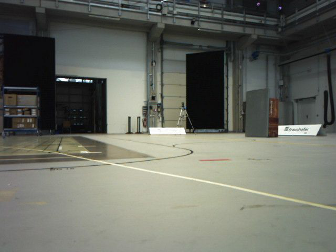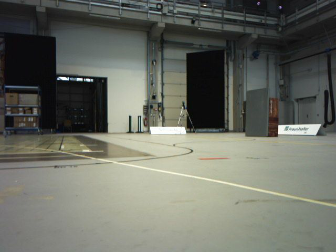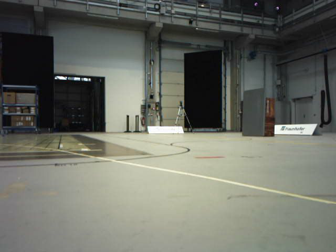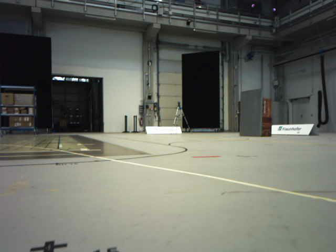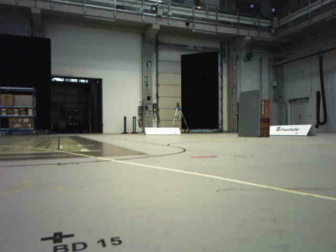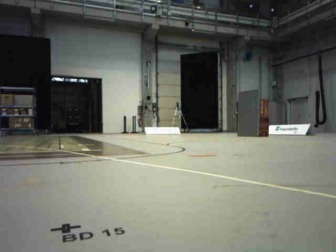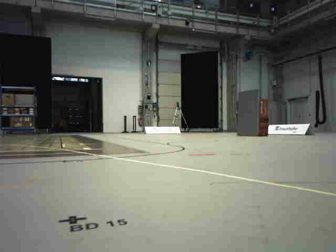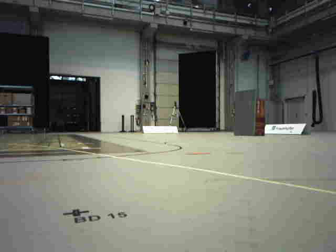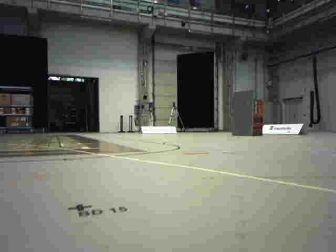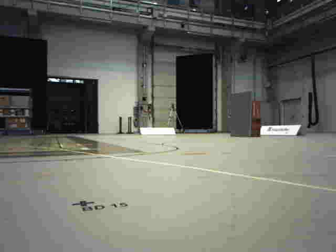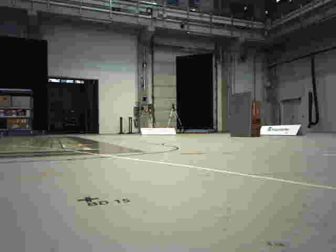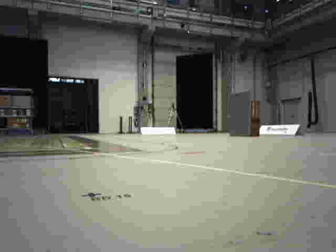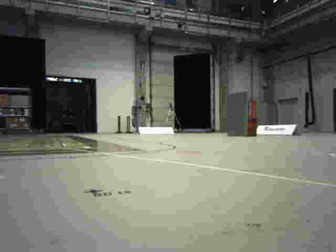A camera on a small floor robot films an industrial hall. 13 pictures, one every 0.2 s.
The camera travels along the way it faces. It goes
backward.
0.0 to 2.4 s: The camera travels backward, about 0.5 m, so what stands in front gets smaller.
The film runs backward here.
